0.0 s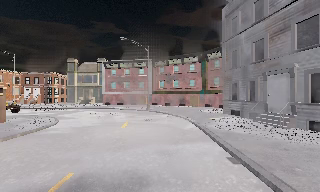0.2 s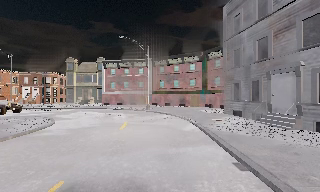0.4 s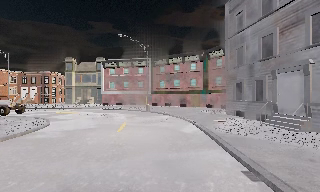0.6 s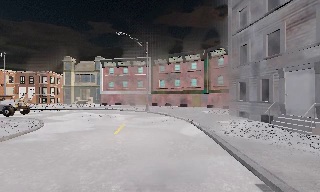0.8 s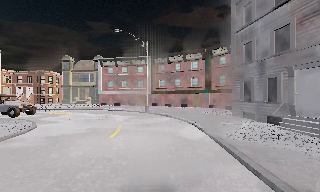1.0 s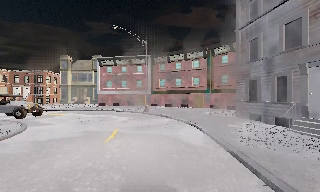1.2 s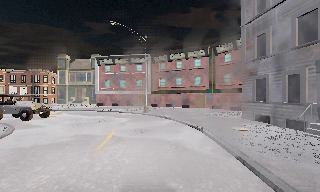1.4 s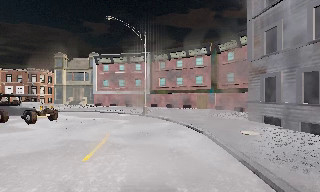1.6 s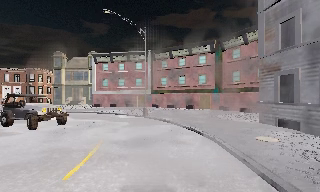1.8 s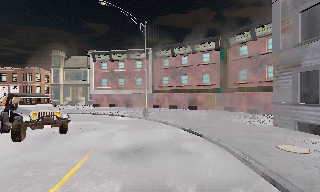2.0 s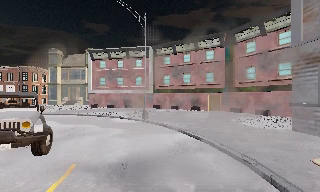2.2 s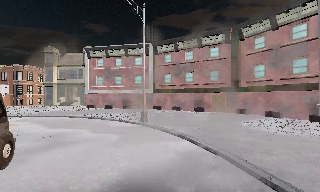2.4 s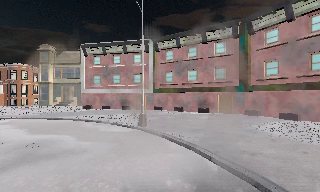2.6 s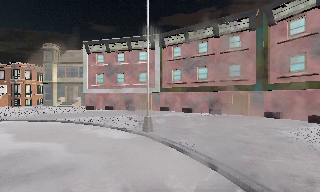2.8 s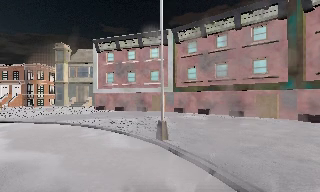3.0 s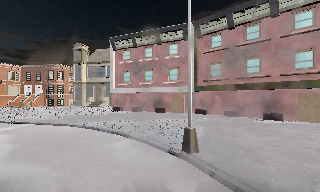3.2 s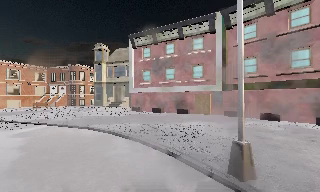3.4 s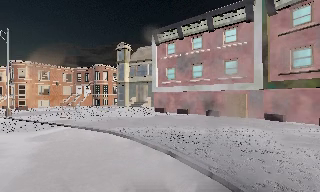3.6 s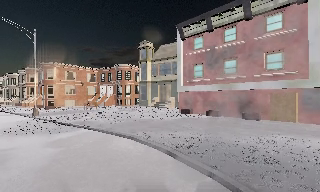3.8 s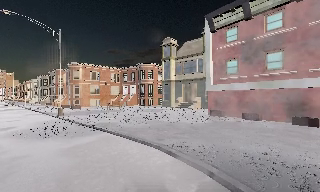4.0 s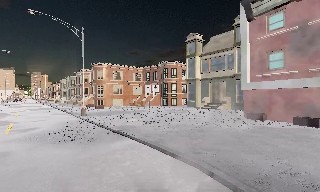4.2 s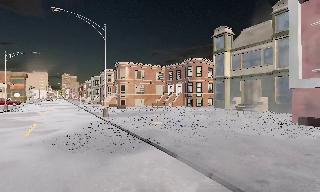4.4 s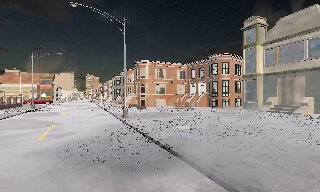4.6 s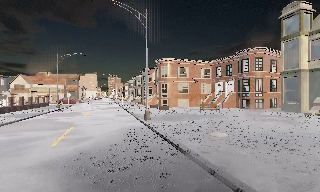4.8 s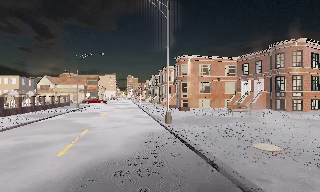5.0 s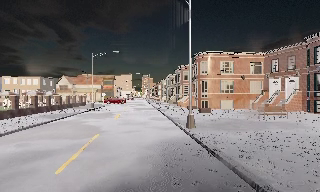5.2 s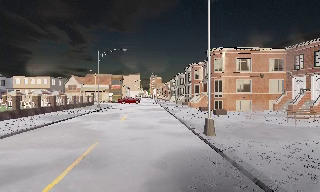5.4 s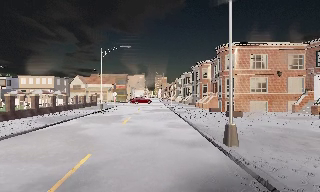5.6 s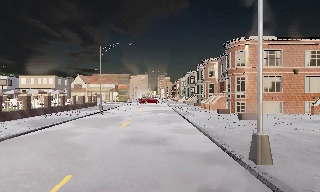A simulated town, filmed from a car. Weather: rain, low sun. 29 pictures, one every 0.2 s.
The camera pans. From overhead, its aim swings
counterclockwise.
The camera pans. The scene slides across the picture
to the right.
0.0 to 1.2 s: The camera travels forward, about 3.5 m, so what stands in front looms larger. It gains speed.
1.2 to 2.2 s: The camera travels forward, about 5 m, so what stands in front looms larger.
2.2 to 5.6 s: The camera pans to its left, which is counterclockwise from overhead, by about 85 degrees. It travels forward, about 25 m.
The film runs forward here.
